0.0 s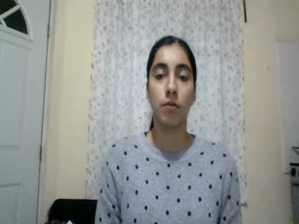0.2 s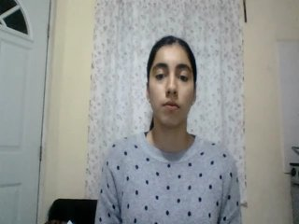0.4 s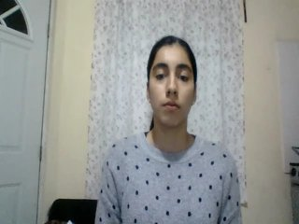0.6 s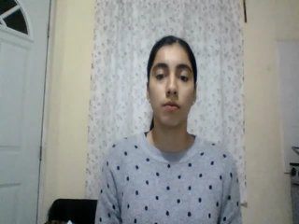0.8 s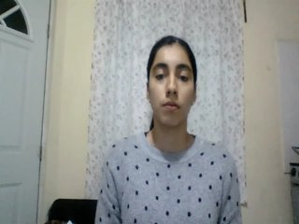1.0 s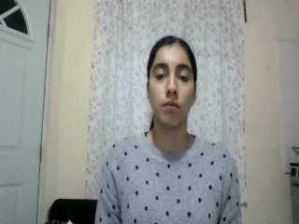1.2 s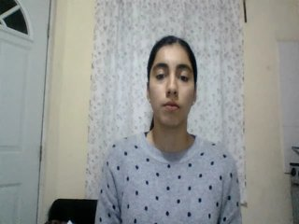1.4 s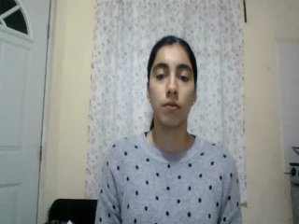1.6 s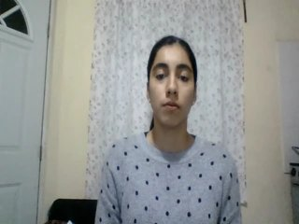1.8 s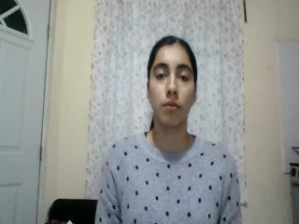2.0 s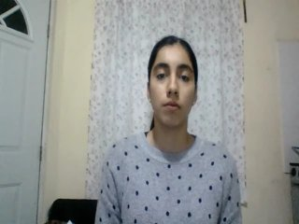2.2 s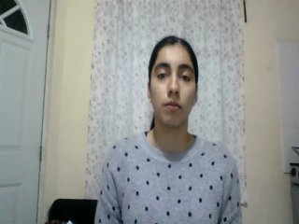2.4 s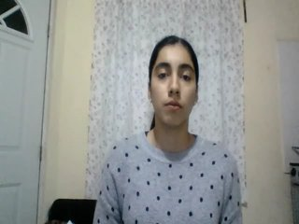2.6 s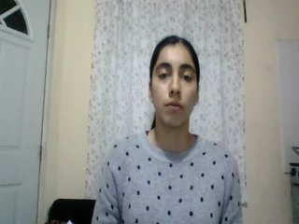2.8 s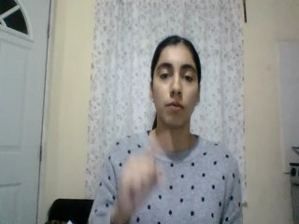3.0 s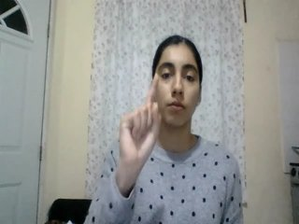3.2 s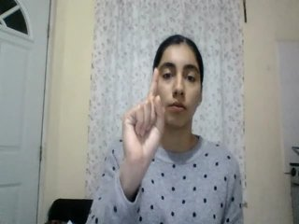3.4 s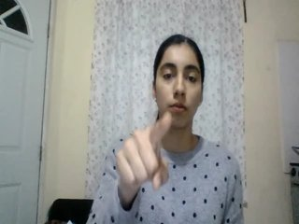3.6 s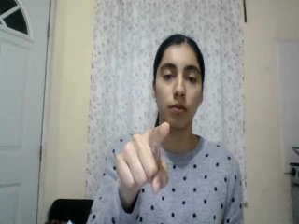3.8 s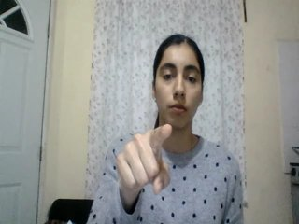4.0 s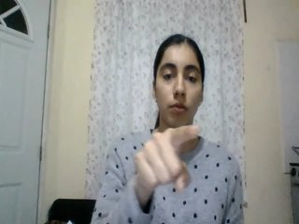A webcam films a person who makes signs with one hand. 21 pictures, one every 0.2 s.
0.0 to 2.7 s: Non-gesture.
2.8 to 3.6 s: Click with one finger.
3.7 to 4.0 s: Pointing with one finger.
